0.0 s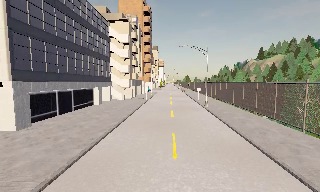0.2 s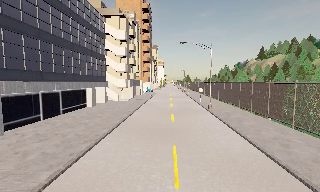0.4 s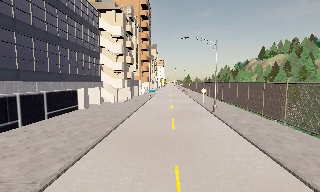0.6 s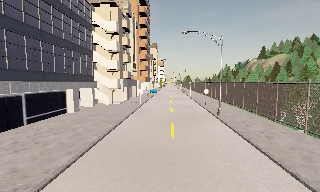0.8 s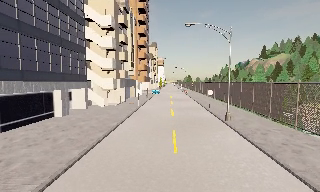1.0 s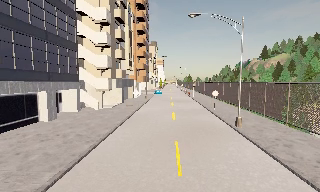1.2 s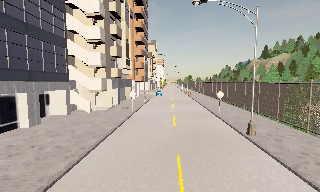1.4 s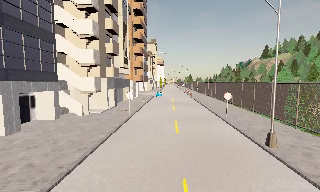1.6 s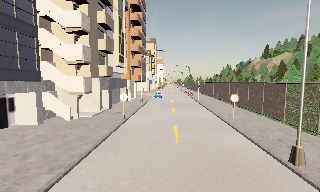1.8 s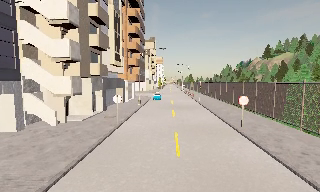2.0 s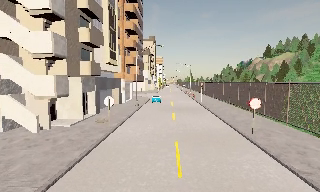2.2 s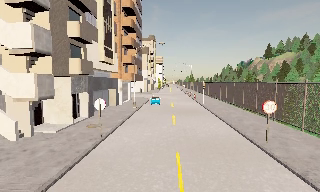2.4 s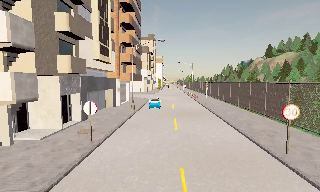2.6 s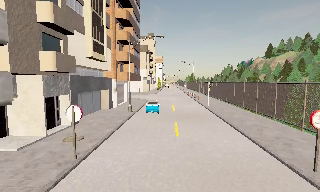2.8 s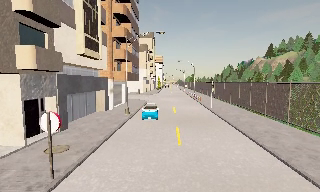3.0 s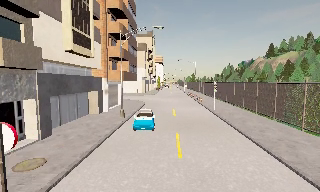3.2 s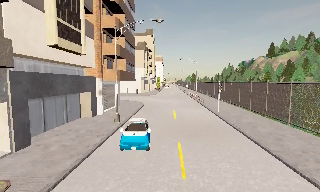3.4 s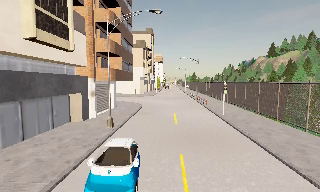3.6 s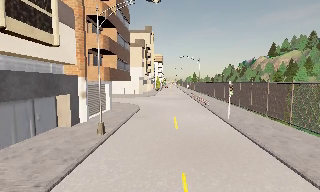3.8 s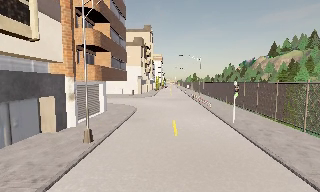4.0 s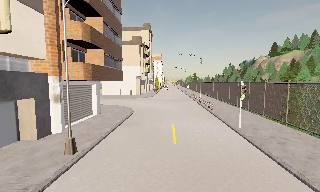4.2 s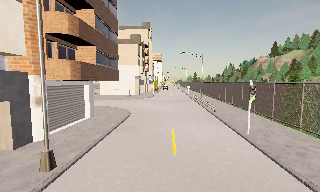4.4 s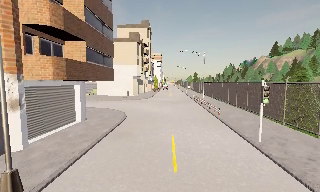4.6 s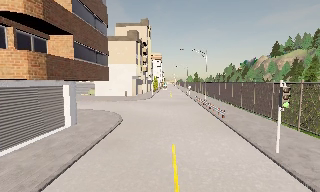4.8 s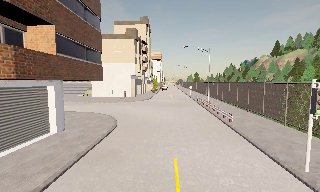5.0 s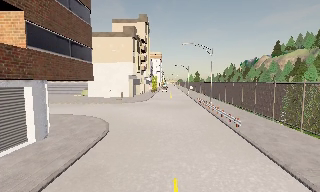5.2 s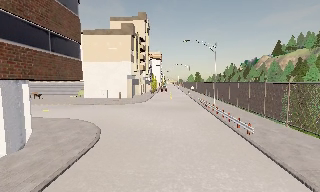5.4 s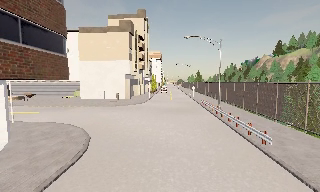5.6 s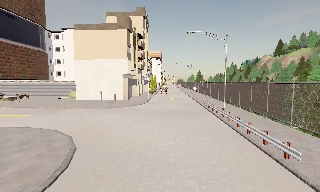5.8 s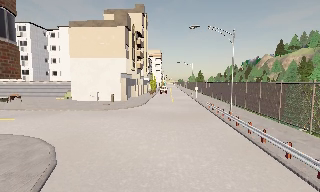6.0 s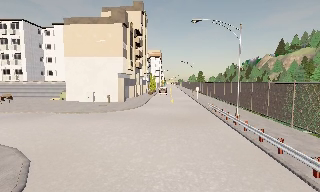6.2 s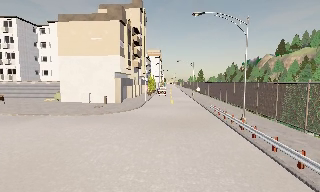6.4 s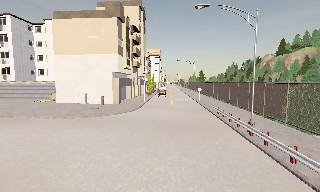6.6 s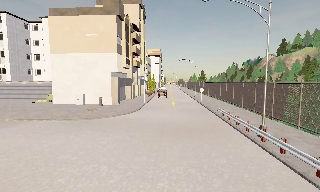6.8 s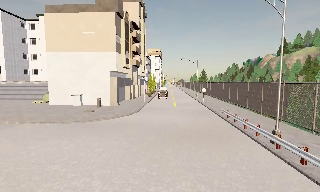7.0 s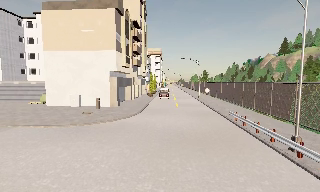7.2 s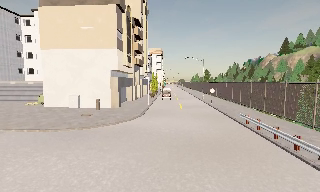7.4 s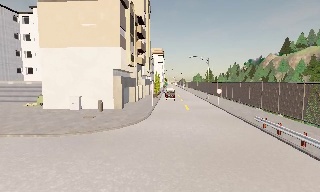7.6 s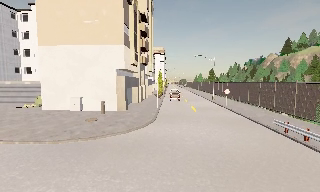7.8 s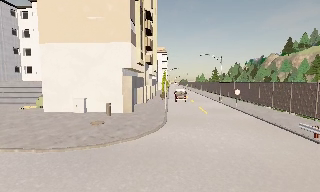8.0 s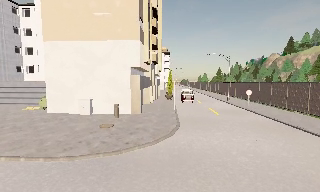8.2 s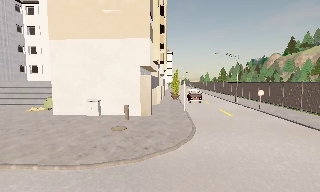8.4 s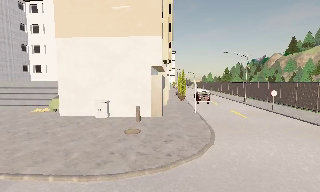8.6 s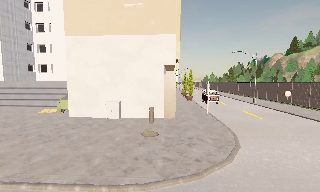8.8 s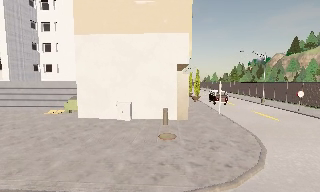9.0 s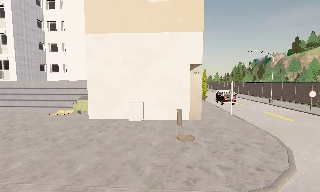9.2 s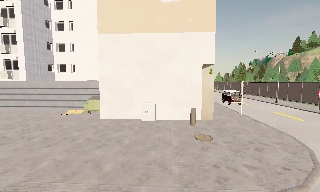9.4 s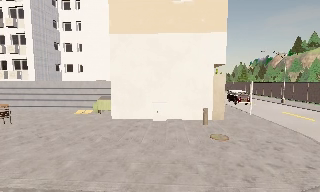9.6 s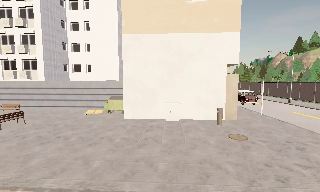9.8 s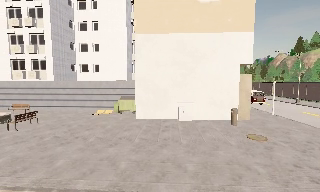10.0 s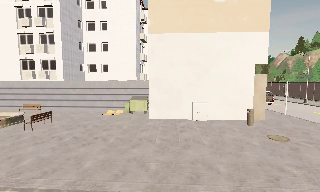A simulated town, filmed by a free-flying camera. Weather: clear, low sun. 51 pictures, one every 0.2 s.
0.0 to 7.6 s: The camera travels forward, about 55 m, so what stands in front looms larger.
7.6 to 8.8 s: The camera travels to its left and forward, about 7 m, so close, fixed things drift to the right.
8.8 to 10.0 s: The camera travels to its left, about 6 m, so close, fixed things drift to the right.
The film runs forward here.
